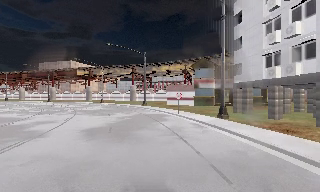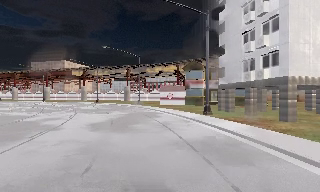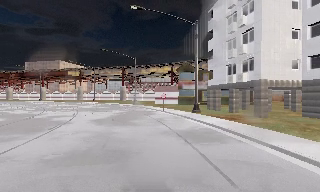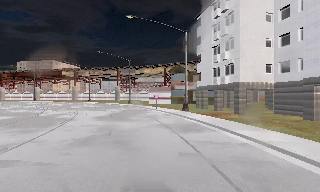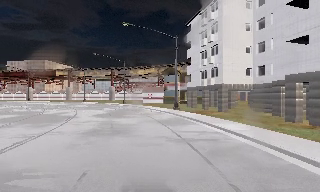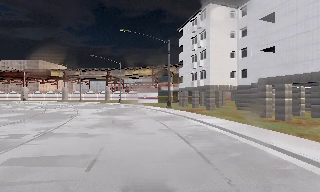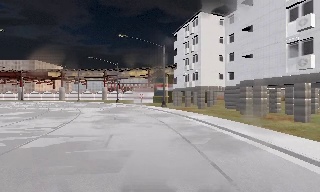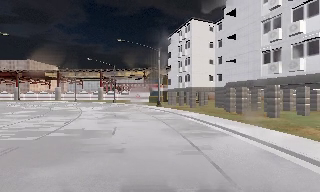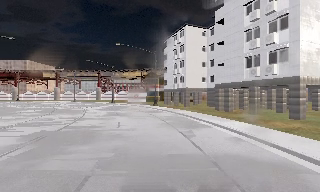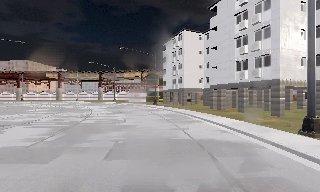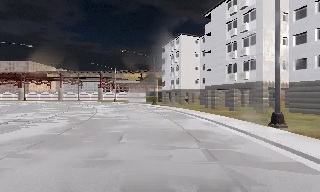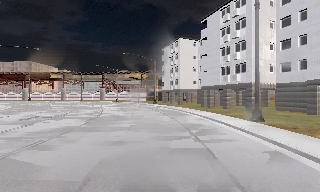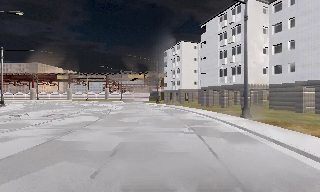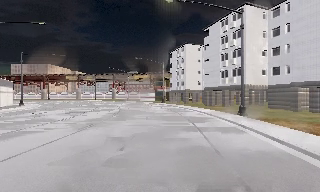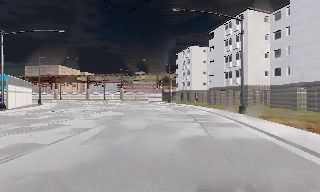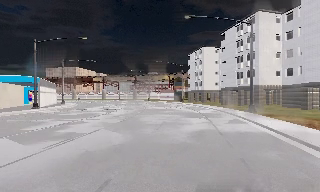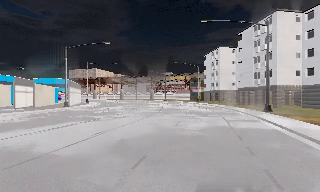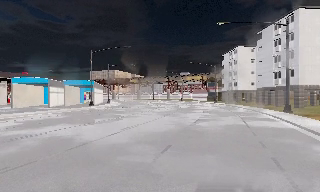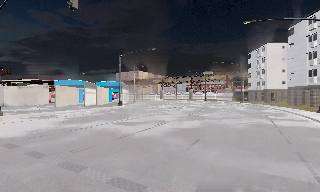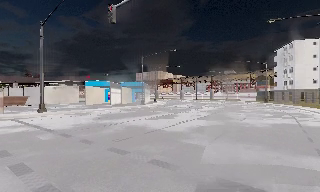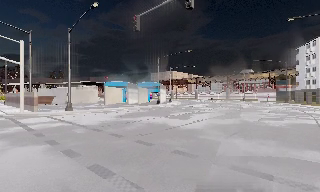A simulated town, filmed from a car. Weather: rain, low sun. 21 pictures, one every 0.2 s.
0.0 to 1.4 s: The camera pans to its right, which is clockwise from overhead, by about 15 degrees. It travels backward, about 14 m, so what stands in front gets smaller.
1.4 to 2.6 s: The camera travels backward, about 12 m, so what stands in front gets smaller.
2.6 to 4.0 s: The camera swings to its left by about 40 degrees, and the scene slides to the right. It travels backward, about 9 m. It loses speed.
The film runs backward here.
